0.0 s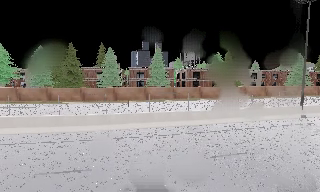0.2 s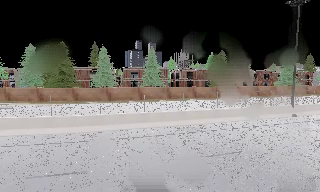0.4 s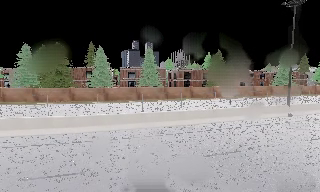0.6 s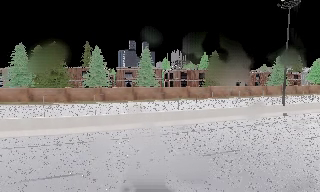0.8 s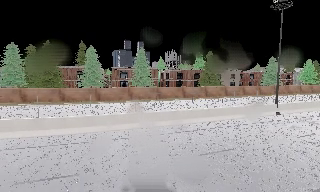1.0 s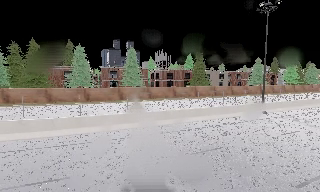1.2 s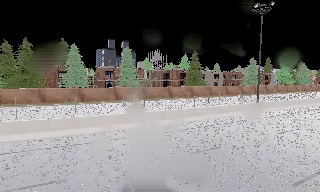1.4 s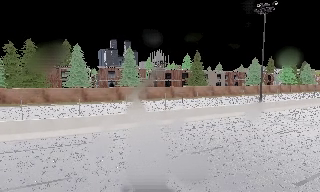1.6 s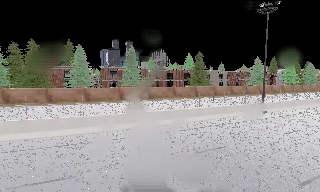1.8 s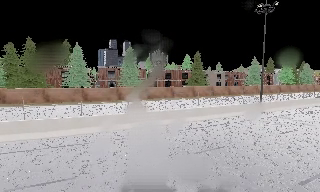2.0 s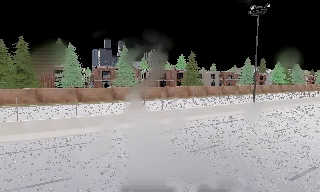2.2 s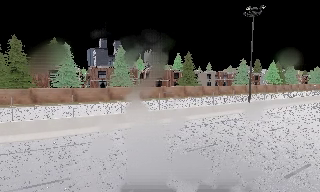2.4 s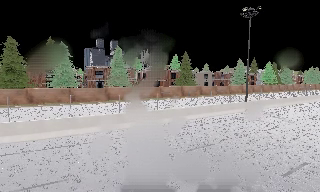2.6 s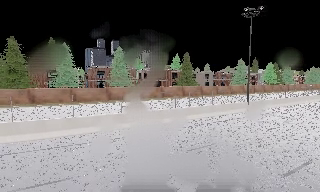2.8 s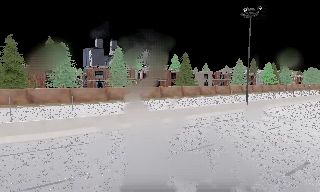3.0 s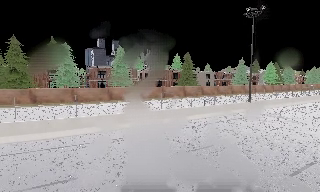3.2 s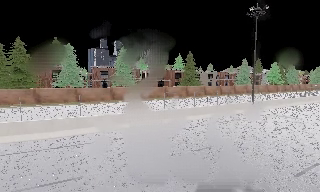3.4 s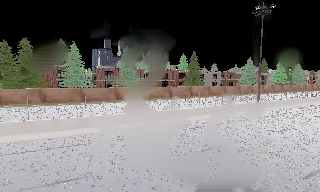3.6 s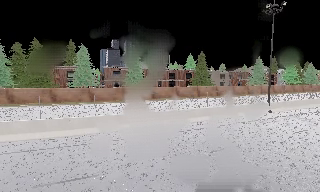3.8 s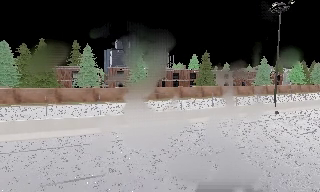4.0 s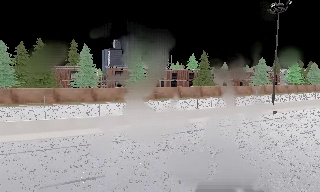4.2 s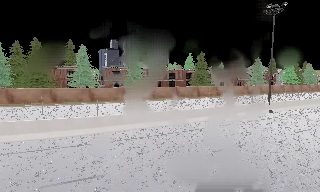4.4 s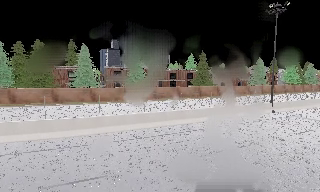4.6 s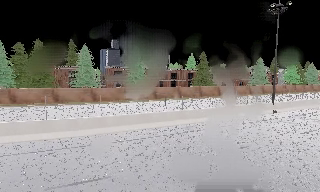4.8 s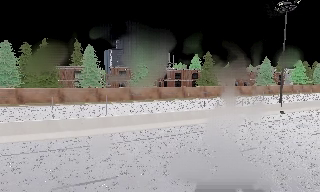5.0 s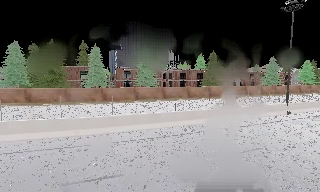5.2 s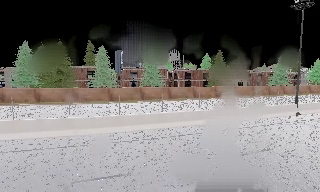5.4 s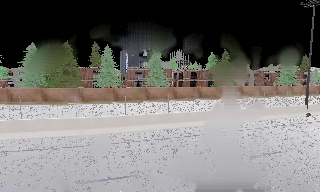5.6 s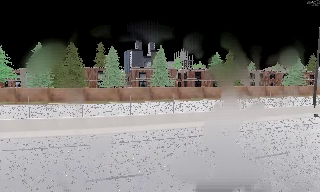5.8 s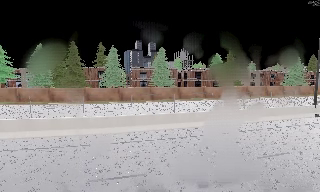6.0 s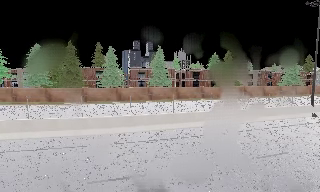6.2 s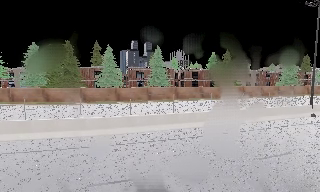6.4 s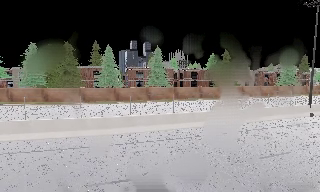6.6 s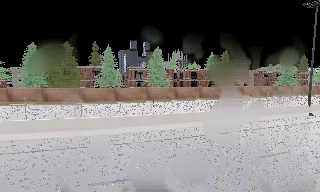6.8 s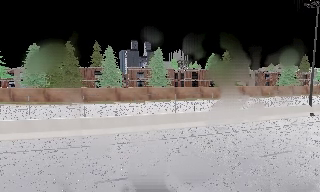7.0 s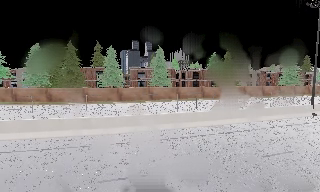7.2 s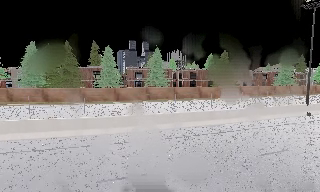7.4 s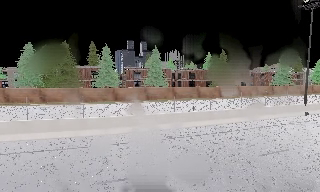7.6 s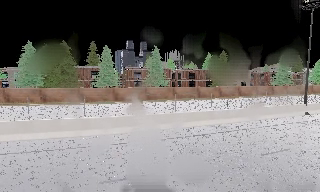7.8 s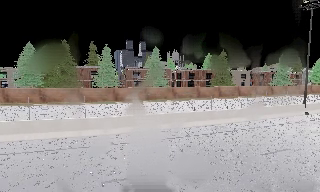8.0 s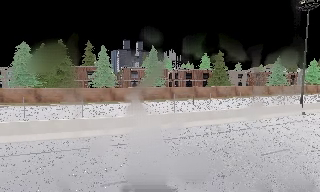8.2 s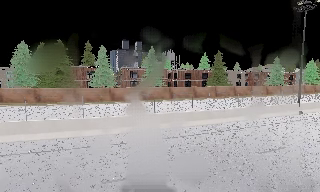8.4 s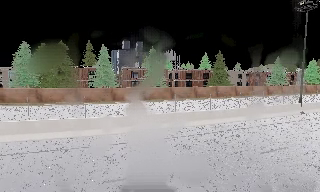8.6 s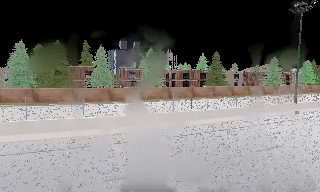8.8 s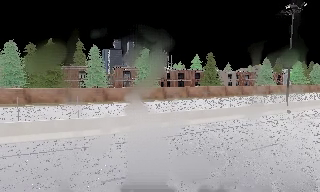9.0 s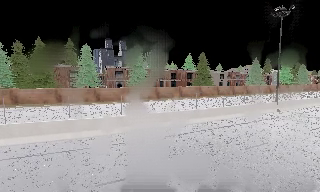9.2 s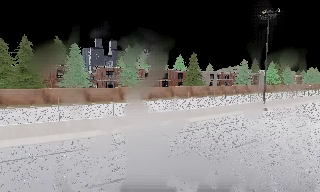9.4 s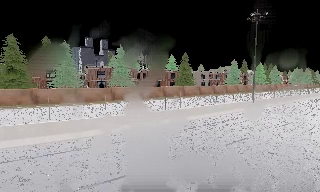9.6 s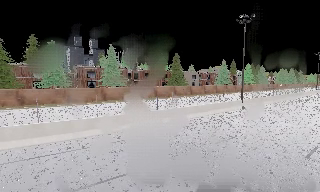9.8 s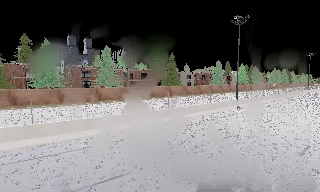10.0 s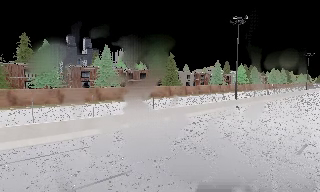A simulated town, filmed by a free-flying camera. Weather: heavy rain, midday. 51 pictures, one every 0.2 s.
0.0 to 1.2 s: The camera pans to its right, which is clockwise from overhead, by about 10 degrees. It travels to its left, about 0.5 m.
1.2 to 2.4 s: The camera shifts only a little, or ends up much as it began.
2.4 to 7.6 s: The camera travels to its left, about 2.5 m, so close, fixed things drift to the right.
7.6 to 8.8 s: The camera shifts only a little, or ends up much as it began.
8.8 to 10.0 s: The camera swings to its right by about 15 degrees, and the scene slides to the left.
The film runs backward here.
